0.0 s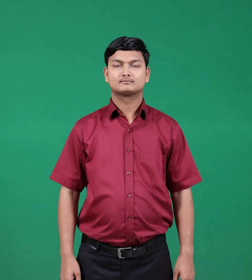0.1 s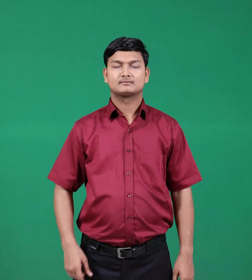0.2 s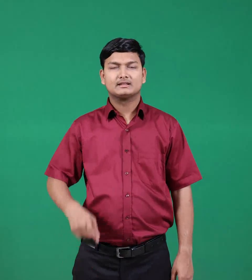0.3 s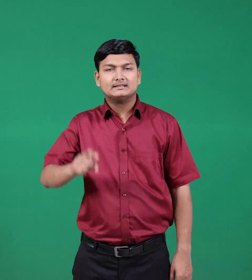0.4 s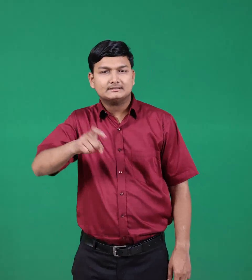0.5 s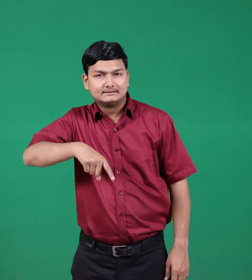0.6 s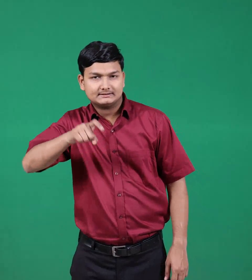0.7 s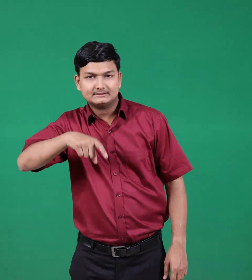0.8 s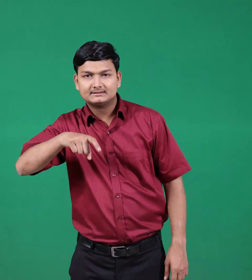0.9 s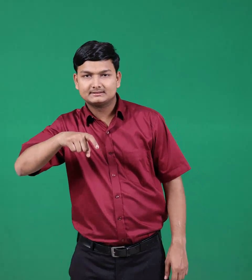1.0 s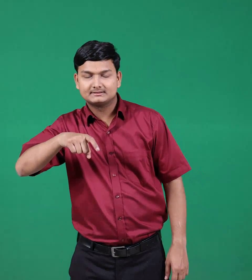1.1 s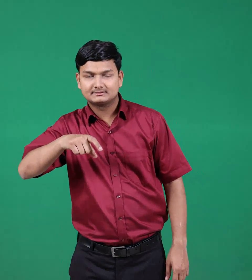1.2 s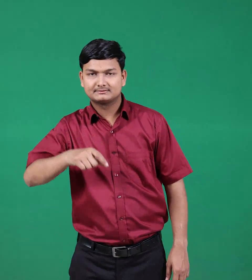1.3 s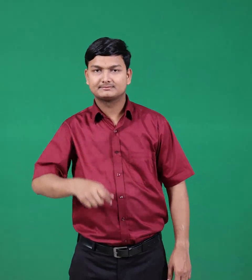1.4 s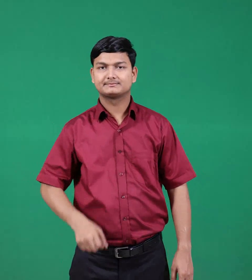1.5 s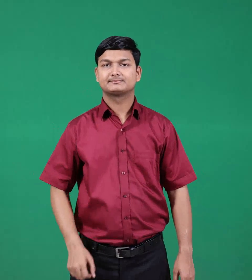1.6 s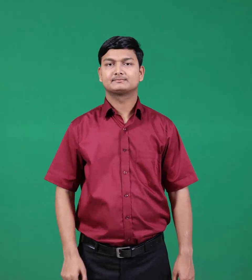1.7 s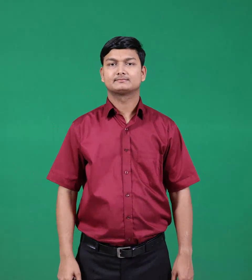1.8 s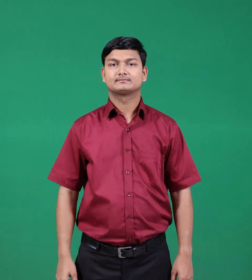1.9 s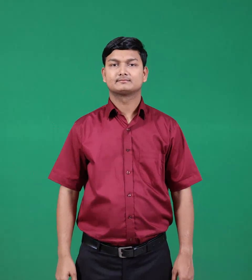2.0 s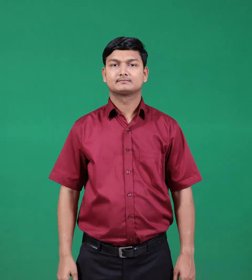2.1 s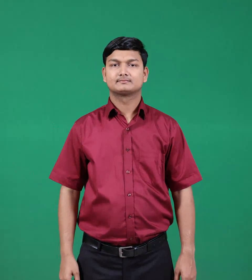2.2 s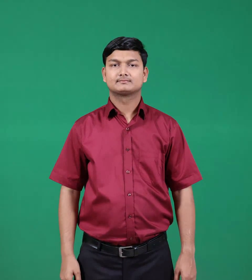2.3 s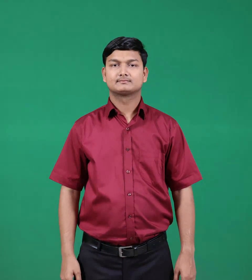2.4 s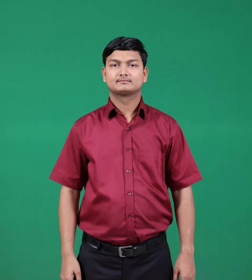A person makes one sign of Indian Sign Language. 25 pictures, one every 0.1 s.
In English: need
